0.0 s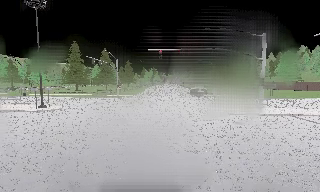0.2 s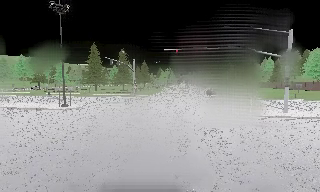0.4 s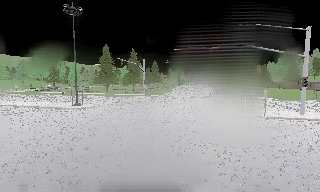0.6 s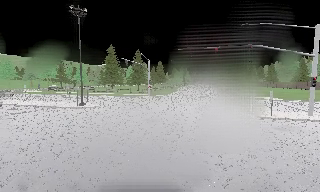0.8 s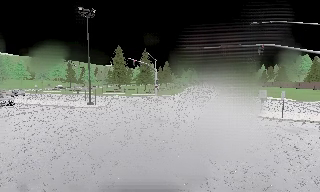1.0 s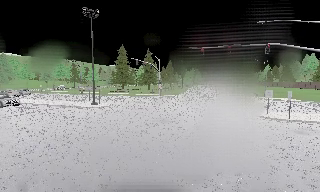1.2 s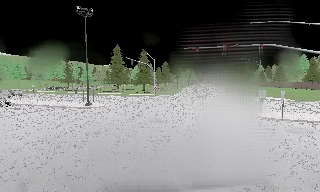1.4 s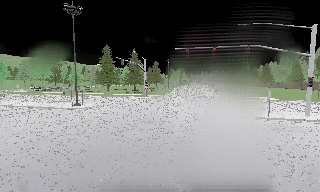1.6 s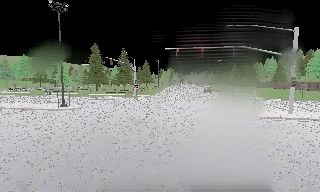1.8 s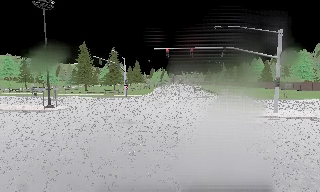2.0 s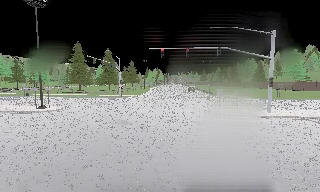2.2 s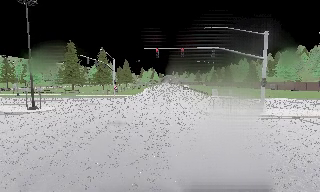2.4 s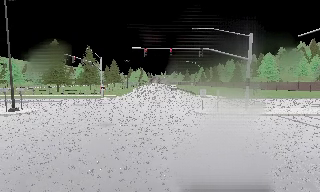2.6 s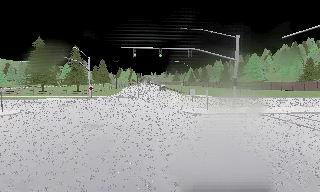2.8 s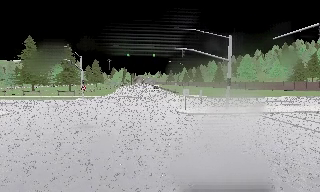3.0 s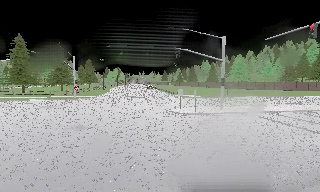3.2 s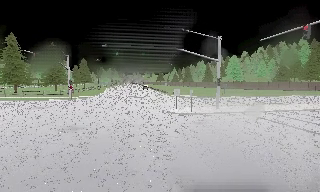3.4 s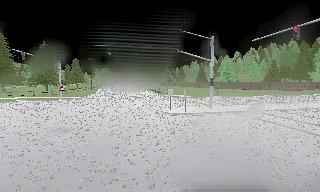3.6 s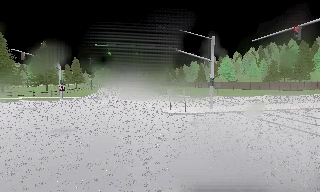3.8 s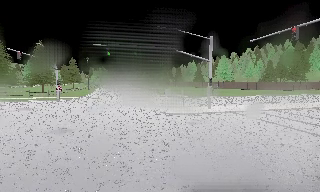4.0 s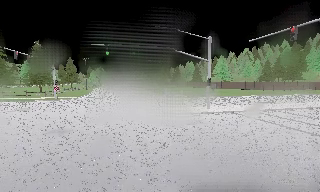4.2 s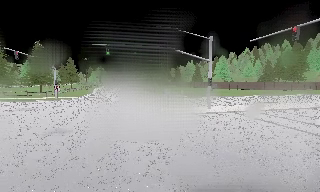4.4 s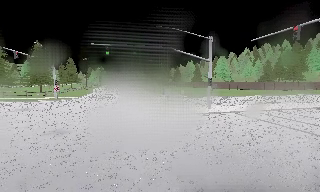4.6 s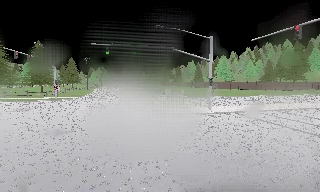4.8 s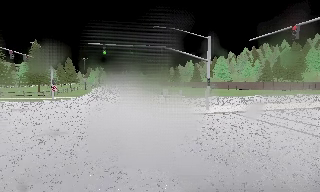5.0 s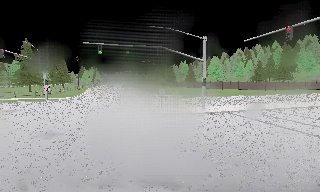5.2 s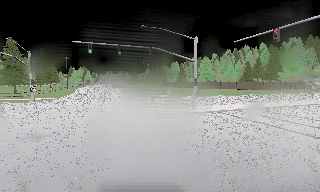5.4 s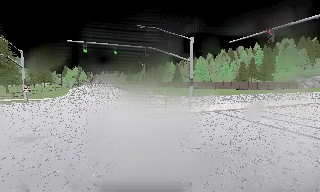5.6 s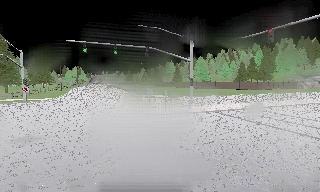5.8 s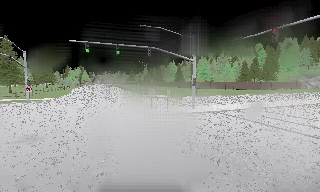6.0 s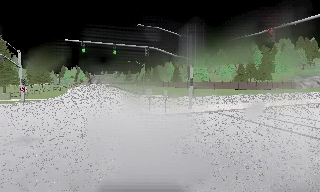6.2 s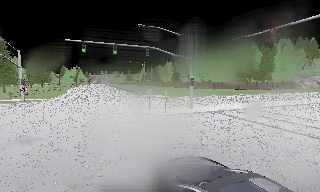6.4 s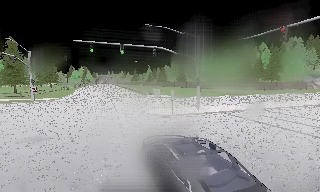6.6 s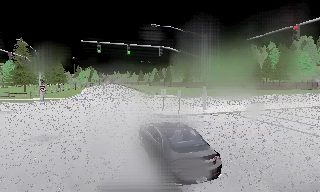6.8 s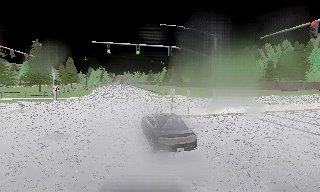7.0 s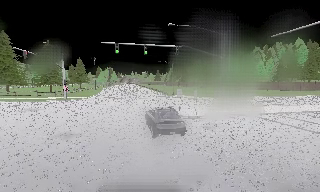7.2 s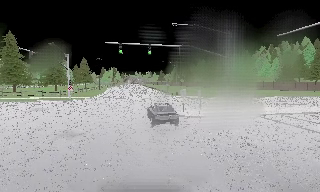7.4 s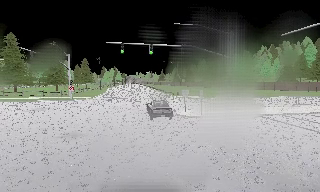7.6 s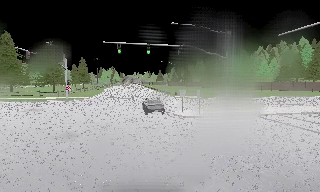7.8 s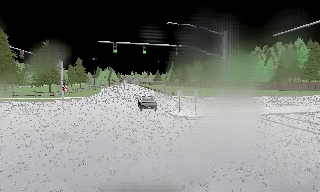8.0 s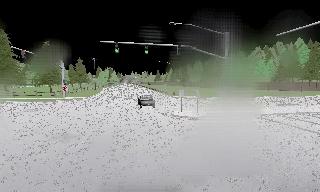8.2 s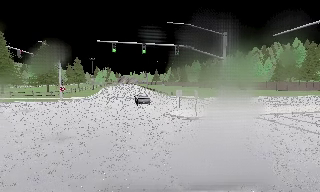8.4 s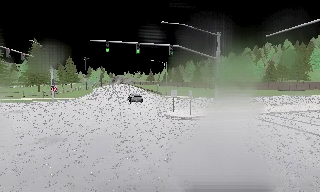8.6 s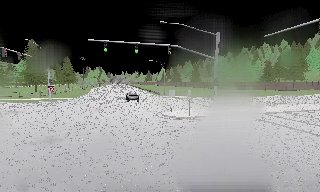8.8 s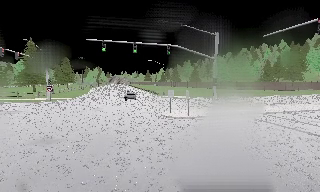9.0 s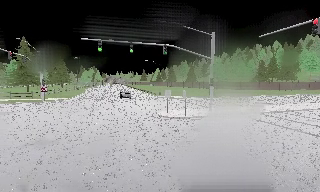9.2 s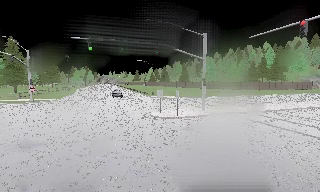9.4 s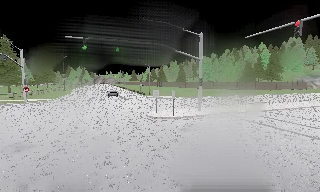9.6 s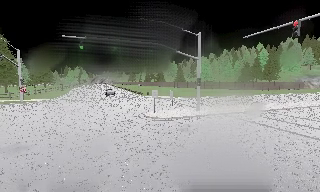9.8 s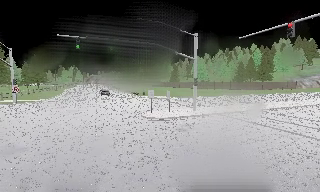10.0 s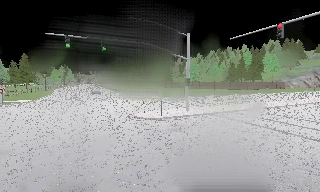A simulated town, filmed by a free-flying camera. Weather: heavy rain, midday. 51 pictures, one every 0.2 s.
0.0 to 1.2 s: The scene slides to the right, as the camera pans about 15 degrees to its left.
1.2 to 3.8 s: The camera swings to its right by about 30 degrees, and the scene slides to the left. It travels forward, about 1 m.
3.8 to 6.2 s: The camera travels forward, about 1 m, so what stands in front looms larger.
6.2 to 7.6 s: The camera pans to its left, which is counterclockwise from overhead, by about 10 degrees.
7.6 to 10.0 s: The camera pans to its right, which is clockwise from overhead, by about 15 degrees. It travels forward, about 1 m, so what stands in front looms larger.
The film runs forward here.
